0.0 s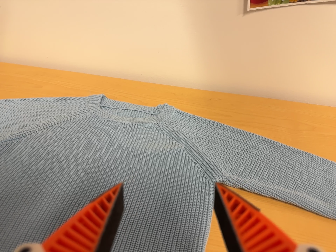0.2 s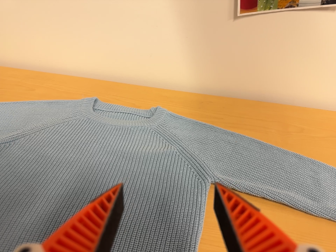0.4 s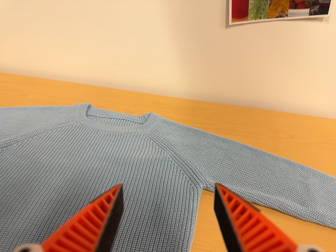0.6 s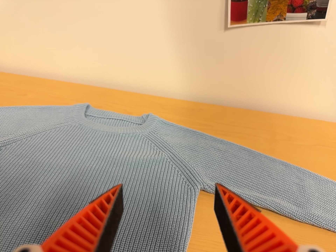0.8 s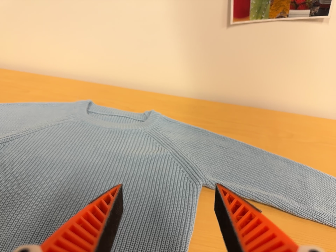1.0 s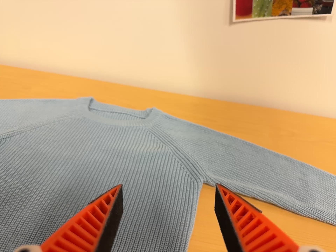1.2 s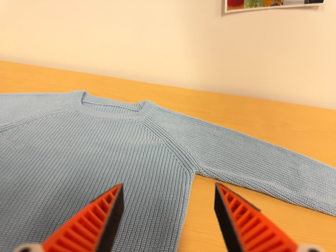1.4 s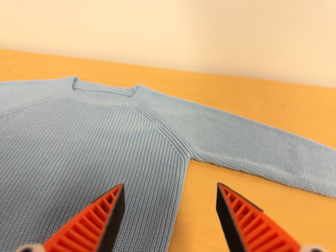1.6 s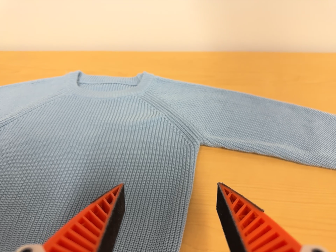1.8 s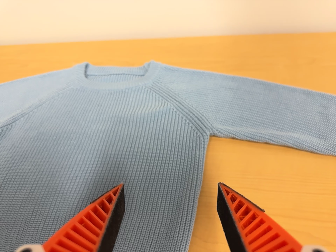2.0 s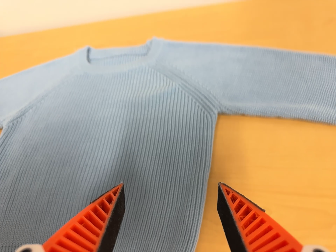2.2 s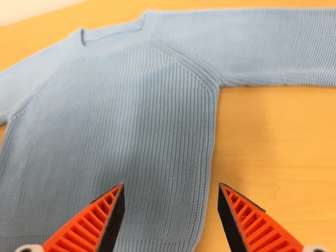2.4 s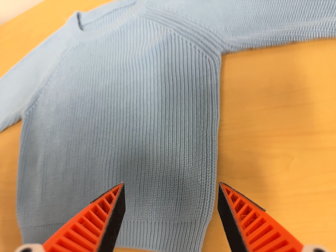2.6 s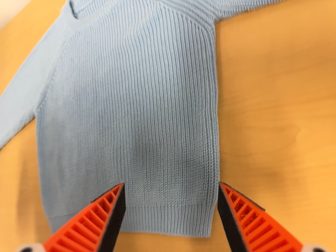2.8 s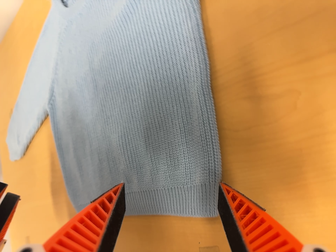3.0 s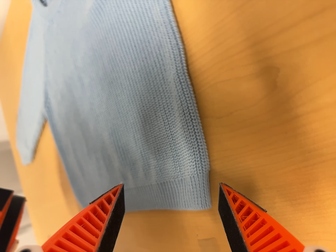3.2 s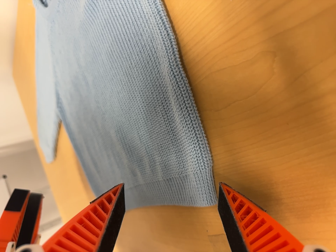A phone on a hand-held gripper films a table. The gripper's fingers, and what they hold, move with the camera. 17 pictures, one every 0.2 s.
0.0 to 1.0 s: The camera shifts only a little, or ends up much as it began.
1.0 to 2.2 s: The camera pans to its left by about 15 degrees. It travels to its right, forward and toward the top of its view, about 10 cm. Its aim tips toward the bottom of its view by about 25 degrees, and the scene shifts upward. It rolls about its line of sight by about 20 degrees, and the scene rotates counterclockwise.
2.2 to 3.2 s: The camera pans to its left by about 30 degrees. It travels to its right, about 18 cm. Its aim tips toward the bottom of its view by about 25 degrees, and the scene shifts upward. It rolls about its line of sight by about 35 degrees, and the scene rotates counterclockwise.
The film runs backward here.
